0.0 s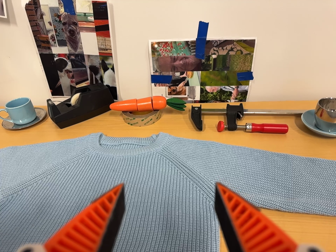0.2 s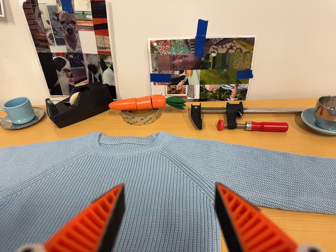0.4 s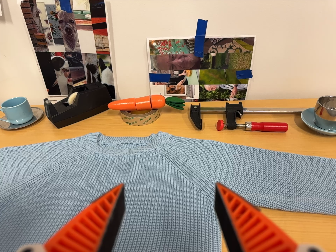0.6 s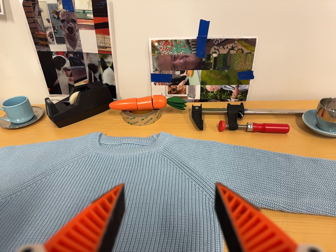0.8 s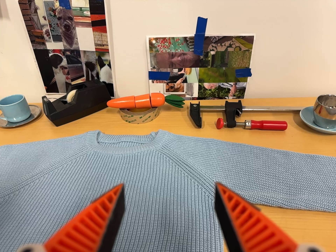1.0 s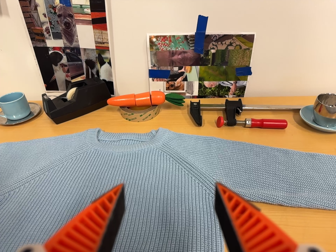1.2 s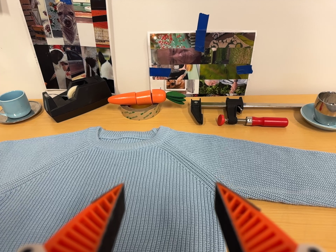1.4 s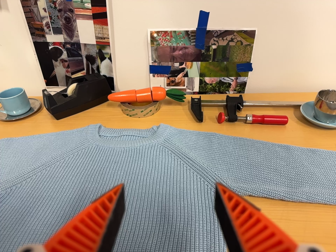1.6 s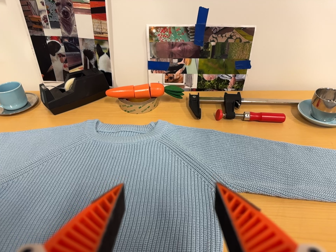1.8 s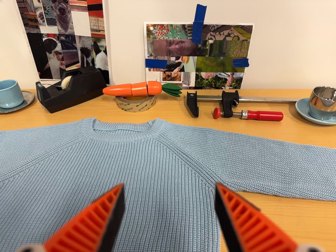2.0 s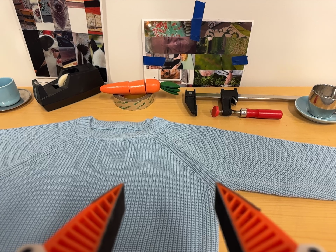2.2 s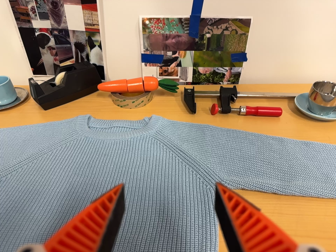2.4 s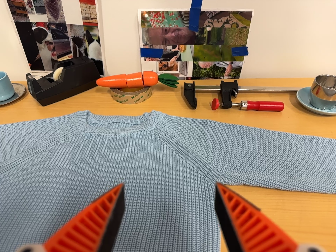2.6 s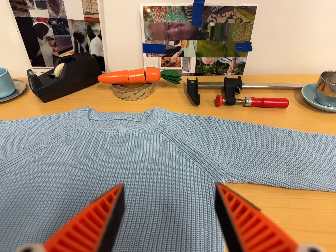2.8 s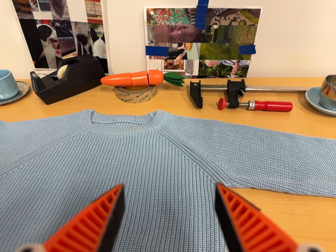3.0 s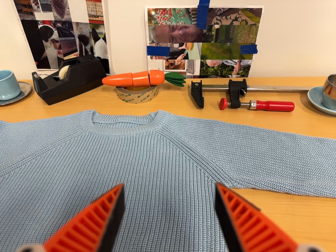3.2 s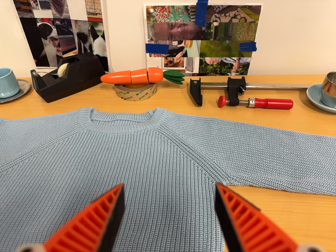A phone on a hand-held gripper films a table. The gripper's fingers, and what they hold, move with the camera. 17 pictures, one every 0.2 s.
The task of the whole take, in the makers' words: left arm across.
0.0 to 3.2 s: The camera travels forward, about 4 cm, so what stands in front looms larger.
The film runs forward here.
